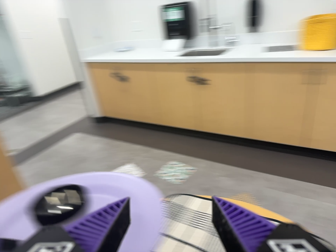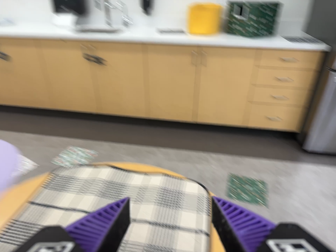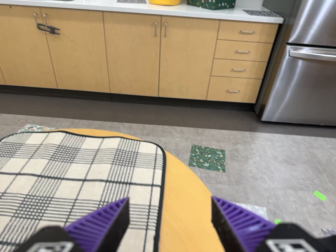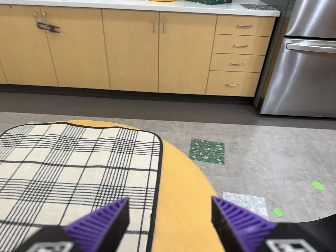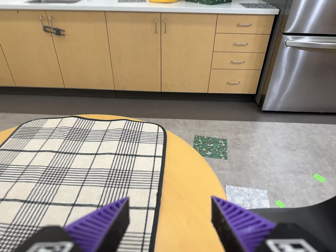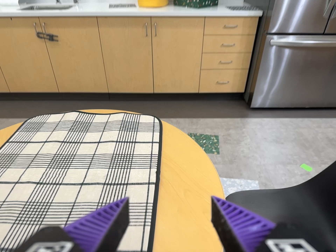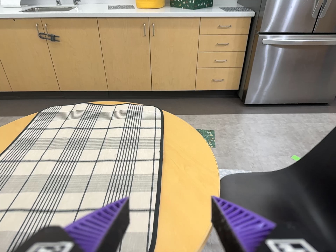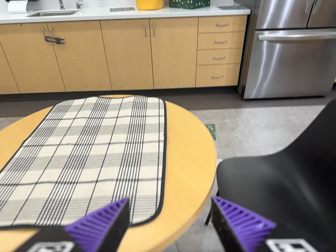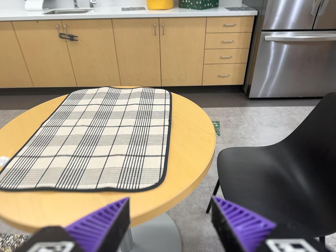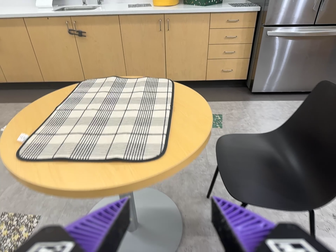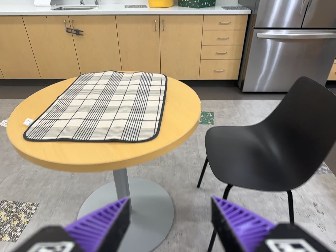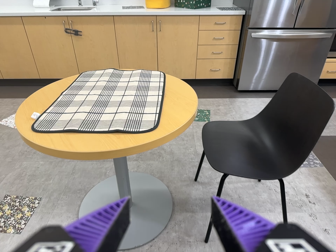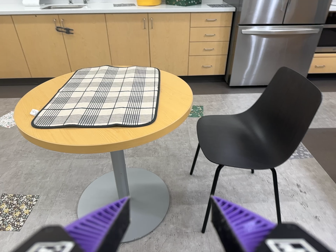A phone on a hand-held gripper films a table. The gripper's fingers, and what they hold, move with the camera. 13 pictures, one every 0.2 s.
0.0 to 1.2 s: The camera pans to its right by about 30 degrees. It travels toward the bottom of its view and backward, about 36 cm, so close, fixed things drift upward. It rolls about its line of sight by about 10 degrees, and the scene rotates counterclockwise.
1.2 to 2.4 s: The camera travels backward and toward the bottom of its view, about 50 cm, so what stands in front gets smaller.
The film runs backward here.
